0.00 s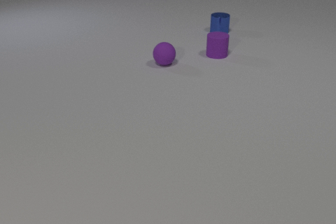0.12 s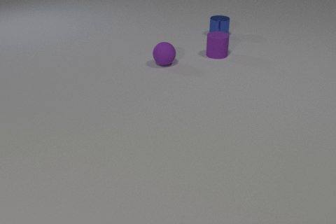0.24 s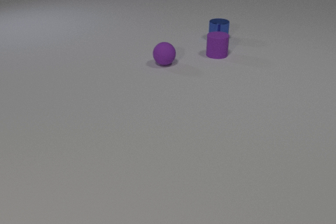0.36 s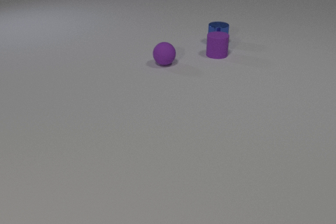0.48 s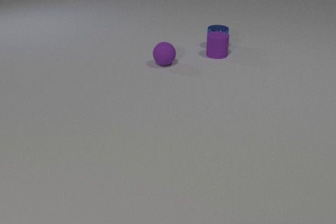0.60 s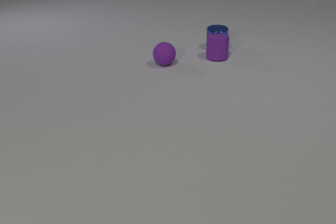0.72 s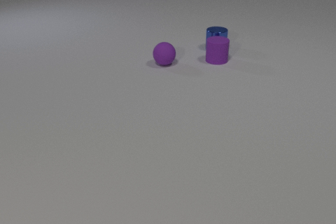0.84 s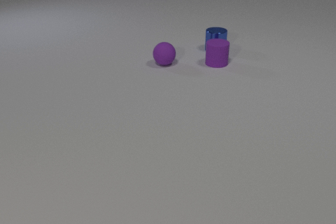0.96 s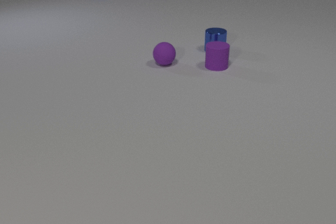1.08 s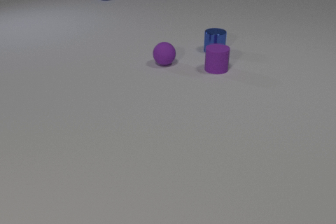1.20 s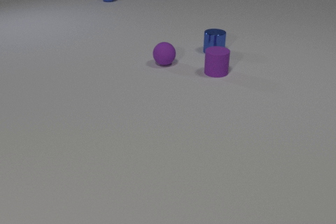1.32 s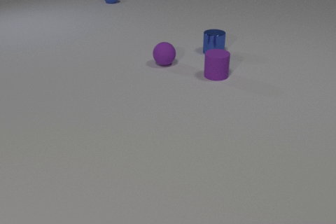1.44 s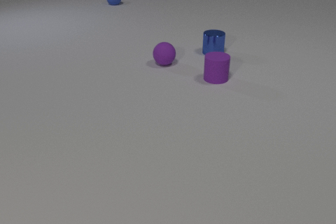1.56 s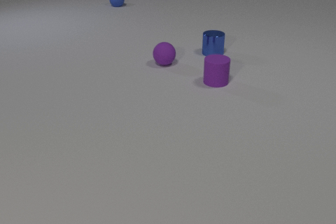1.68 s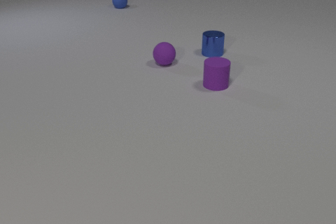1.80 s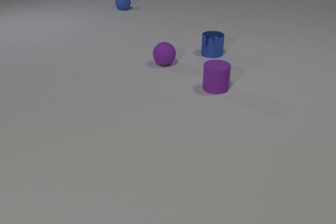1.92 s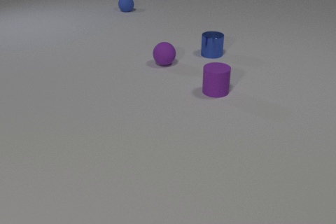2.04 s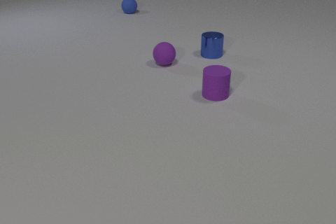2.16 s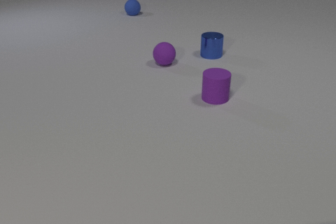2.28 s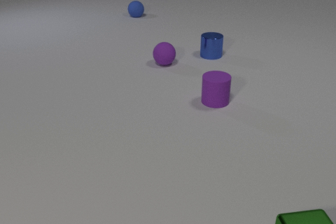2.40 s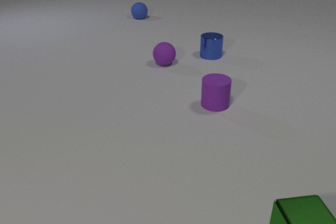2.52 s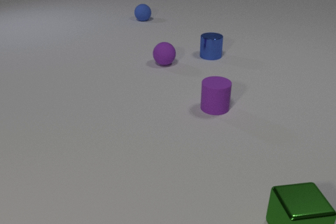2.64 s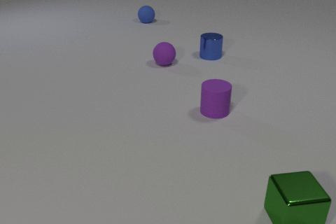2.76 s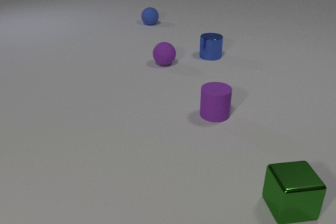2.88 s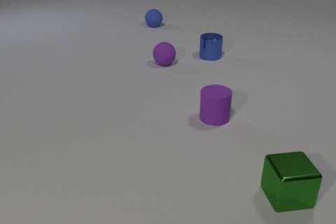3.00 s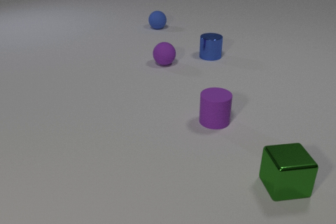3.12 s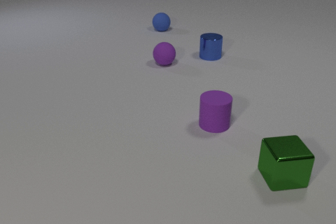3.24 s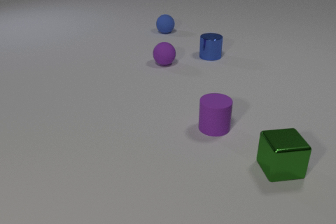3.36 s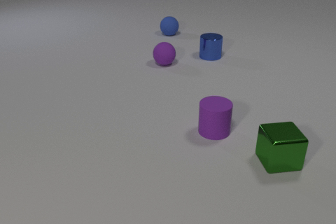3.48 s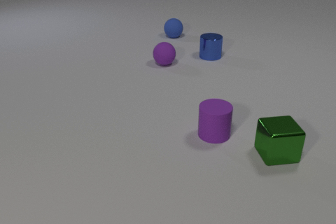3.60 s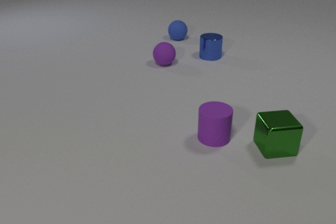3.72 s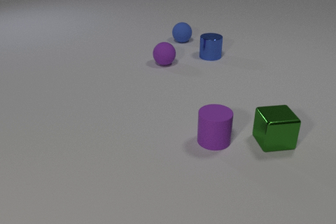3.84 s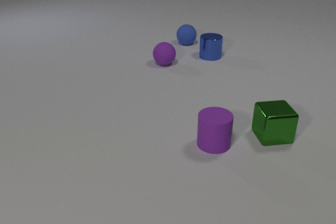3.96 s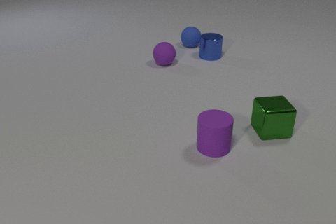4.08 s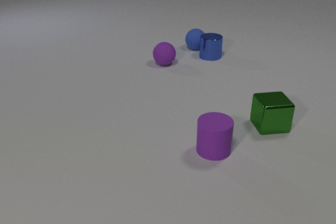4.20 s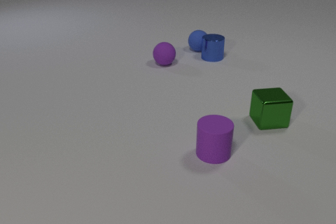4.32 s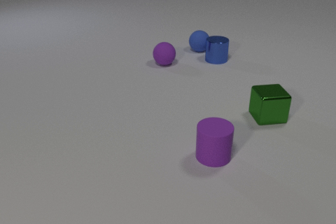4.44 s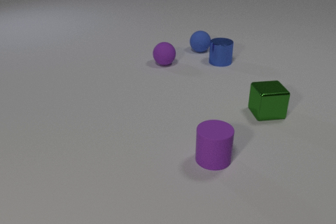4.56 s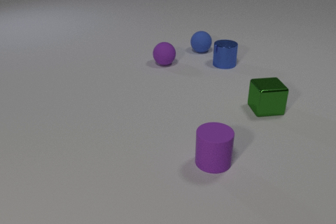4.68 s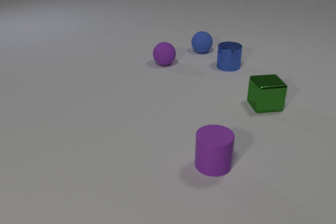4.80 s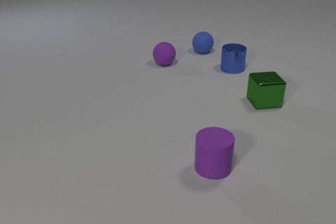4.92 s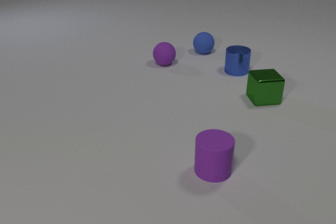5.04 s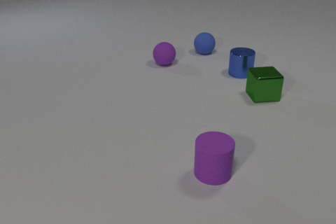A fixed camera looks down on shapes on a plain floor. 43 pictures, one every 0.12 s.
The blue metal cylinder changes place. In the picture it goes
toward the camera.
The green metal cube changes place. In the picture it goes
away from the camera.
0.00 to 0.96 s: The blue metal cylinder slides toward the camera. The purple rubber cylinder slides toward the camera. The blue metal cylinder and the purple rubber cylinder collide.
0.96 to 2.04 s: The blue metal cylinder slides toward the camera. The purple rubber cylinder slides toward the camera. The blue rubber sphere comes in at the top edge, rolls toward the camera and to the right.
2.04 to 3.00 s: The blue metal cylinder slides toward the camera. The purple rubber cylinder slides toward the camera. The blue rubber sphere rolls toward the camera and to the right. The green metal cube comes in at the bottom edge, slides away from the camera.
3.00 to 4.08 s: The purple rubber cylinder slides toward the camera. The blue rubber sphere rolls toward the camera and to the right. The green metal cube slides away from the camera.
4.08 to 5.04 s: The blue metal cylinder slides toward the camera and to the right. The purple rubber cylinder slides toward the camera. The blue rubber sphere rolls toward the camera and to the right. The green metal cube slides away from the camera. The blue metal cylinder and the blue rubber sphere collide.
How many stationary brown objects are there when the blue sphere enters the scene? 0.
How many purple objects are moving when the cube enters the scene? 1.
Are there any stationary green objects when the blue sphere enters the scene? no.
